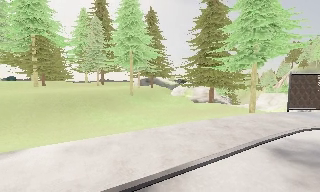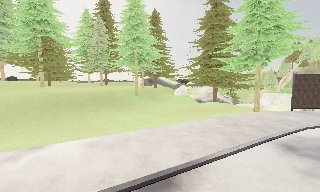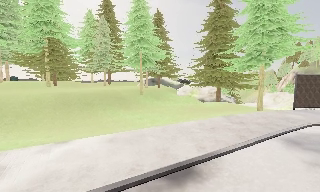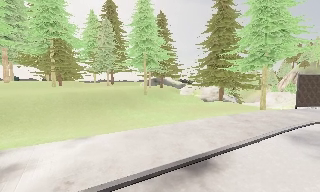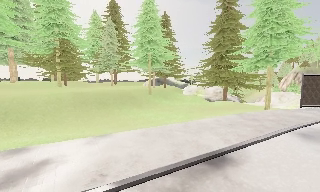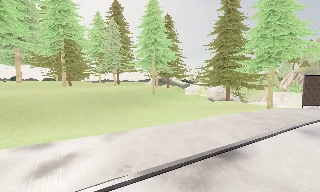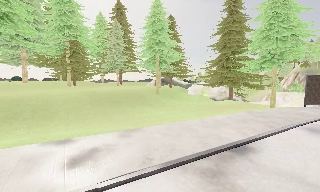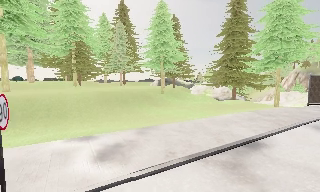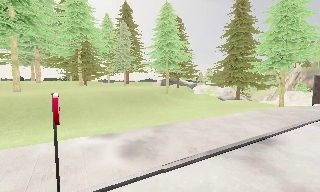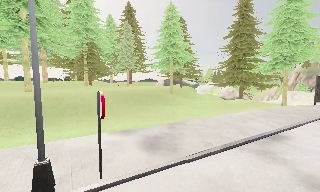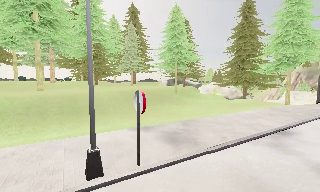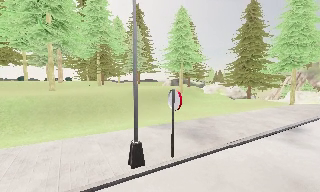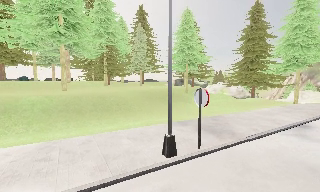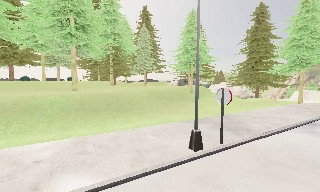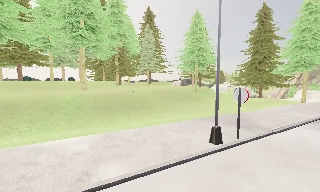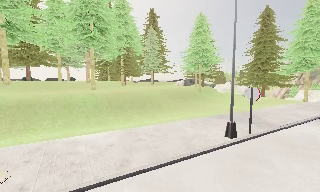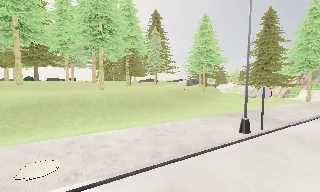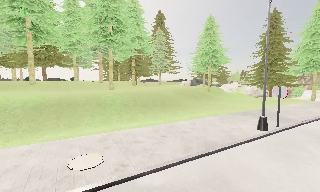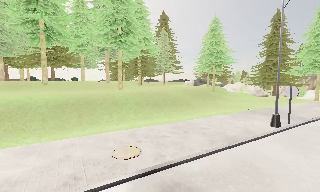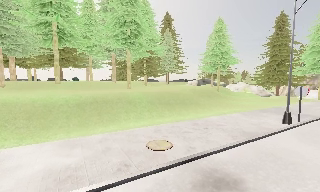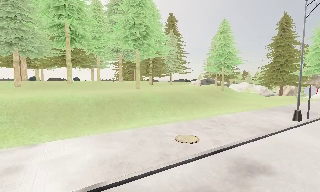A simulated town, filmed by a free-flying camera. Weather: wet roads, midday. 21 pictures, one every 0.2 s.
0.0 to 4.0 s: The camera travels to its left and backward, about 20 m, so close, fixed things drift to the right. It gains speed.
The film runs forward here.
